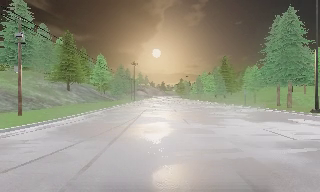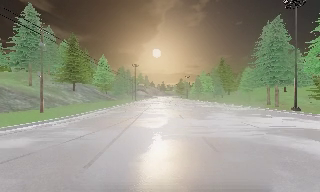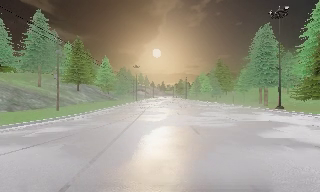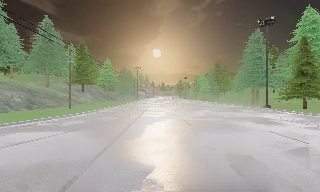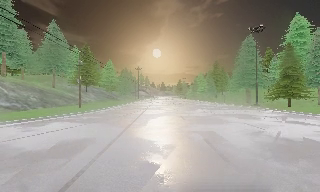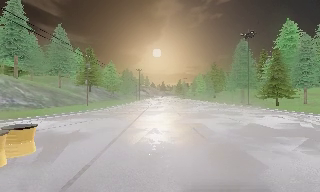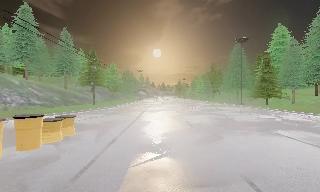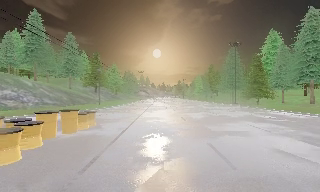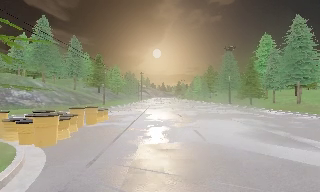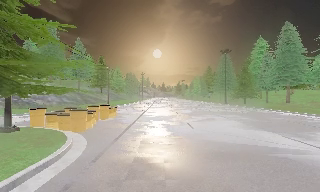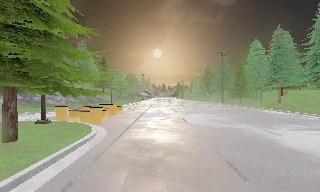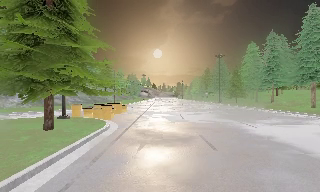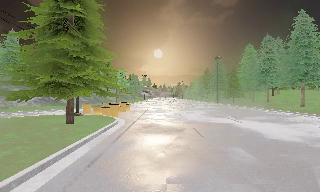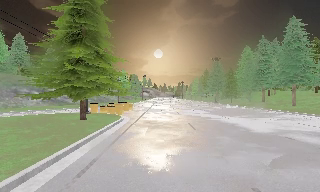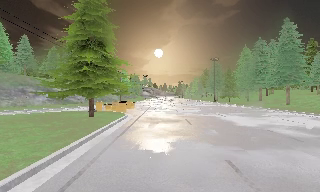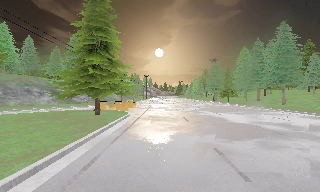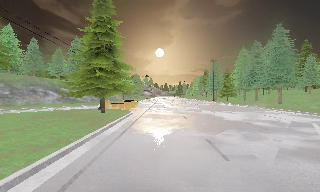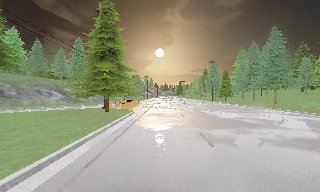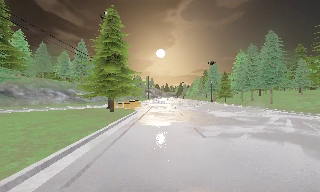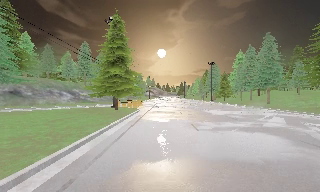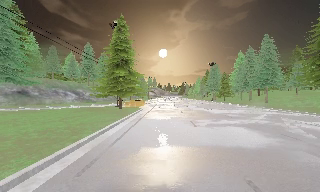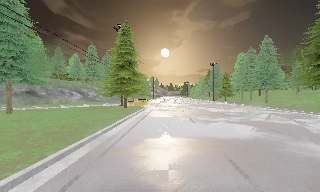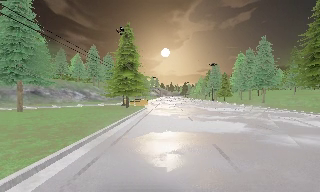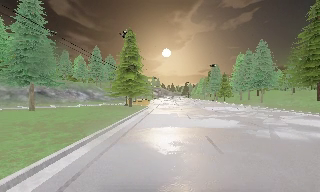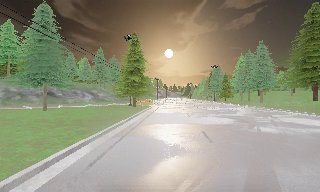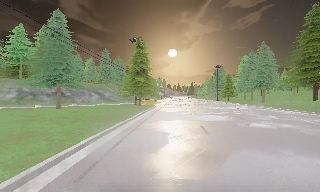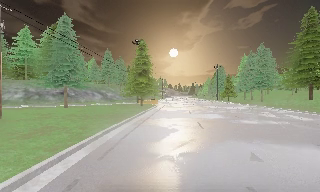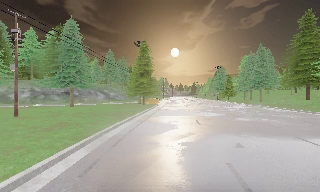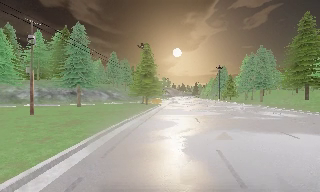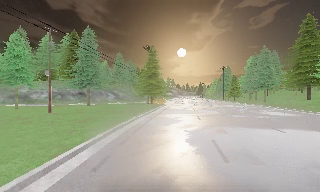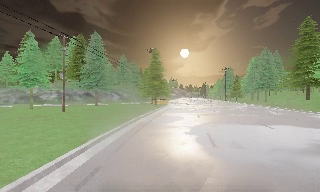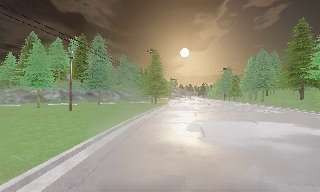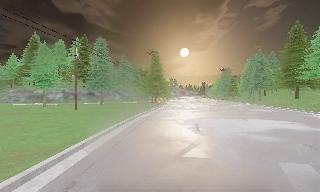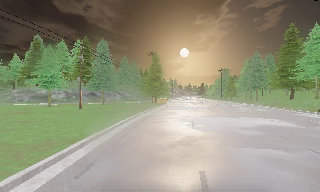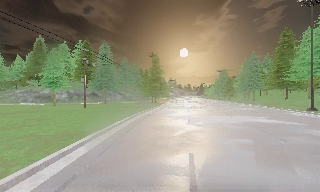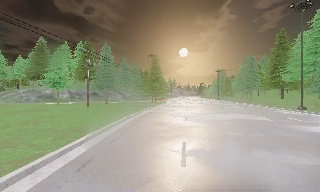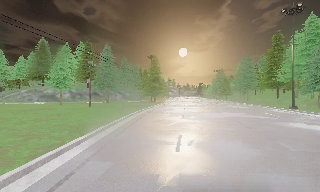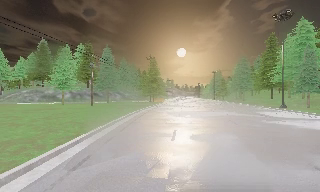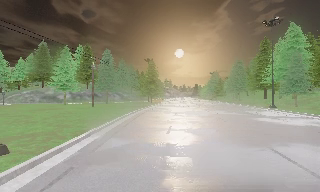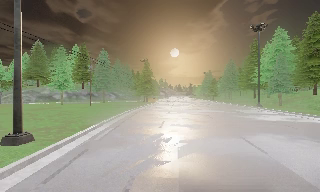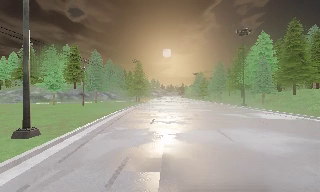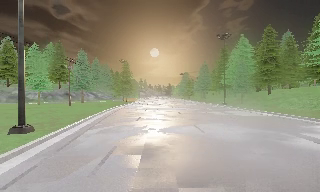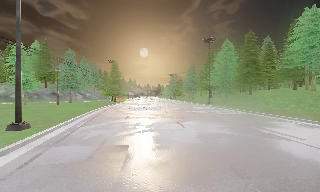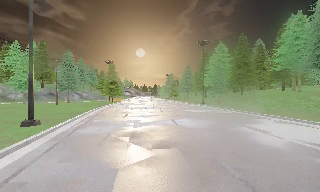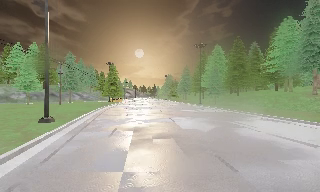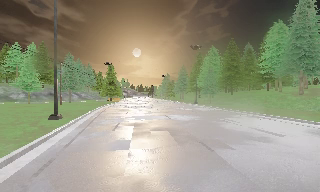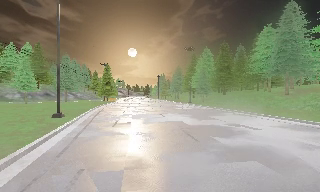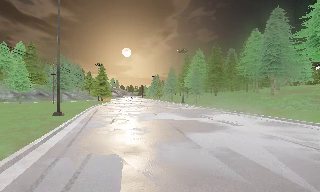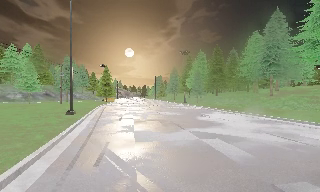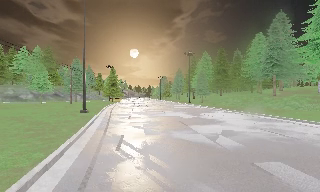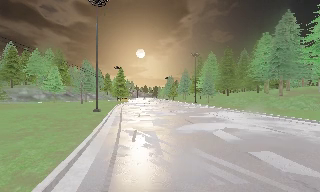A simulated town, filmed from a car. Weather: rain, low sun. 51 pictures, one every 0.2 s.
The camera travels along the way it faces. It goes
backward.
0.0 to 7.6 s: The camera travels backward, about 55 m, so what stands in front gets smaller. It loses speed.
7.6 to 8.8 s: The camera swings to its right by about 15 degrees, and the scene slides to the left. It travels backward, about 7 m, so what stands in front gets smaller.
8.8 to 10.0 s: The camera travels backward, about 7 m, so what stands in front gets smaller.
The film runs backward here.
